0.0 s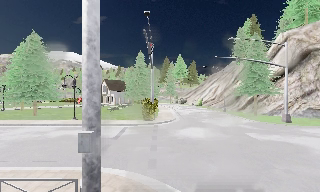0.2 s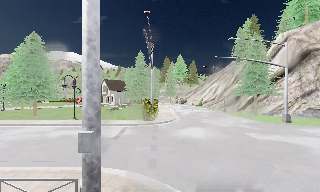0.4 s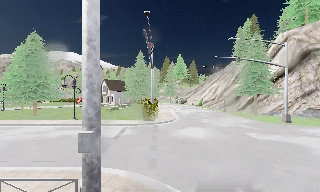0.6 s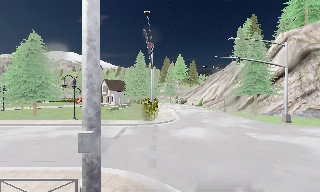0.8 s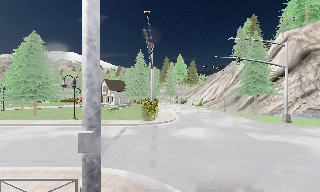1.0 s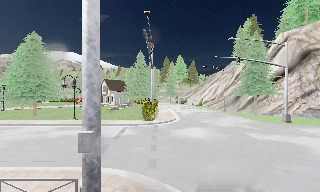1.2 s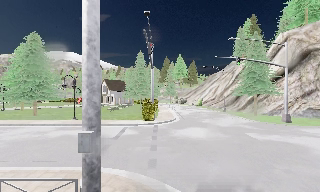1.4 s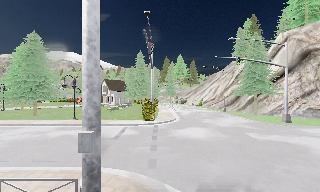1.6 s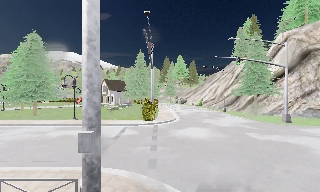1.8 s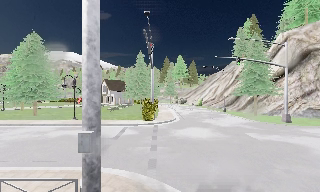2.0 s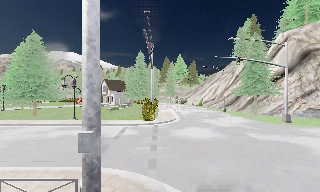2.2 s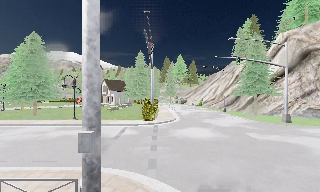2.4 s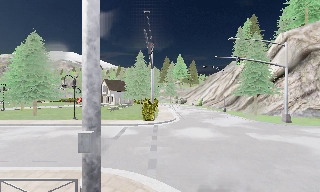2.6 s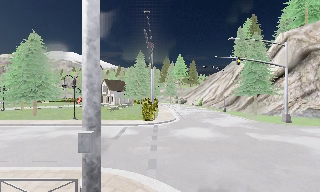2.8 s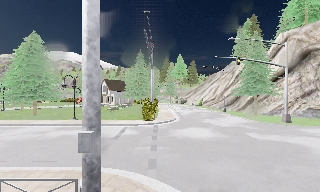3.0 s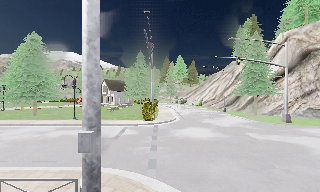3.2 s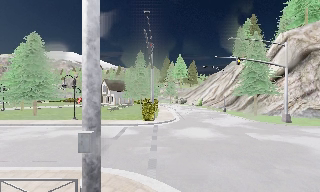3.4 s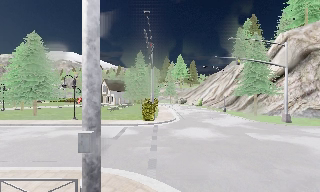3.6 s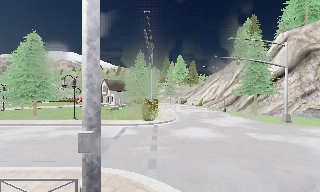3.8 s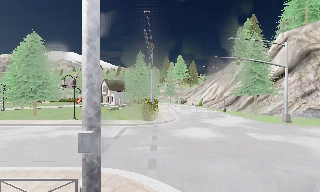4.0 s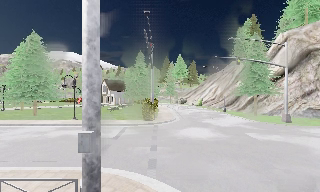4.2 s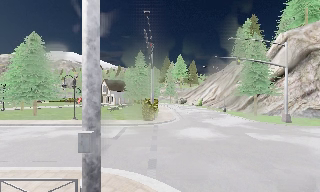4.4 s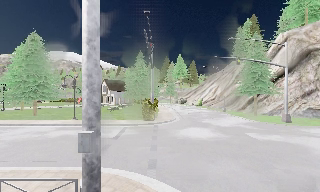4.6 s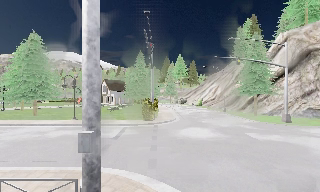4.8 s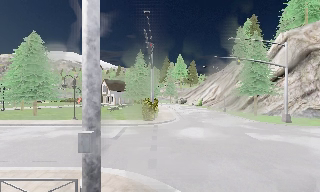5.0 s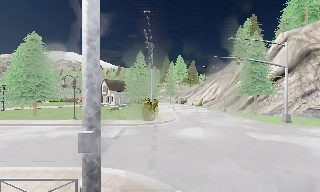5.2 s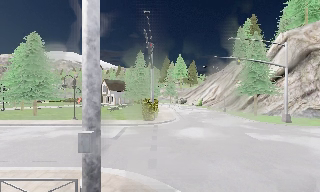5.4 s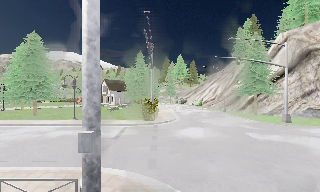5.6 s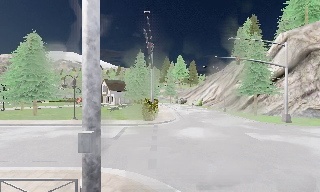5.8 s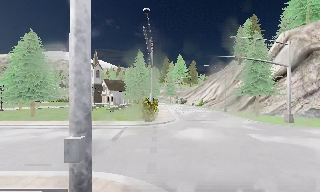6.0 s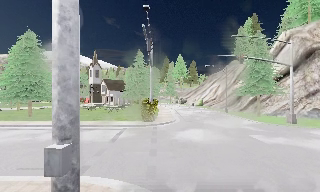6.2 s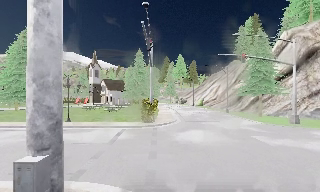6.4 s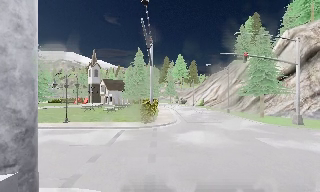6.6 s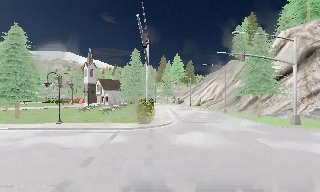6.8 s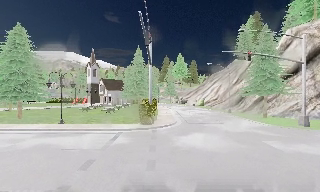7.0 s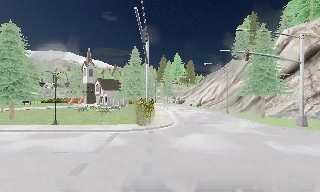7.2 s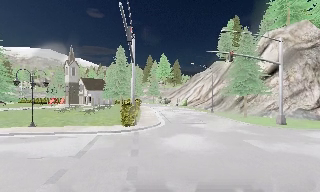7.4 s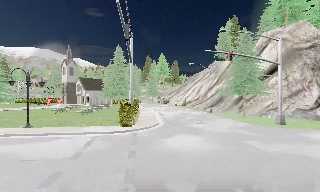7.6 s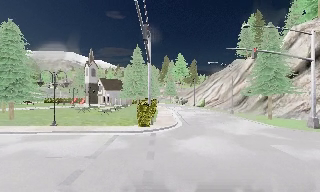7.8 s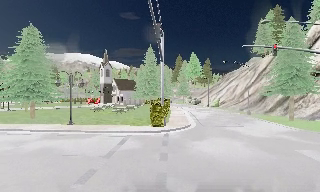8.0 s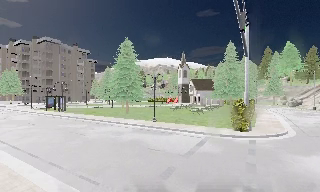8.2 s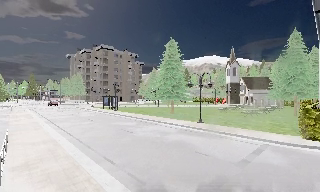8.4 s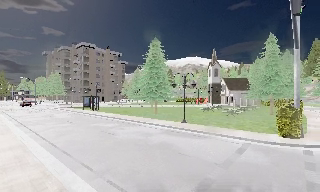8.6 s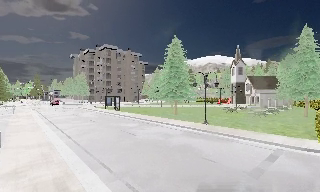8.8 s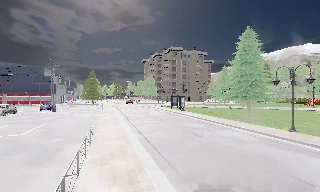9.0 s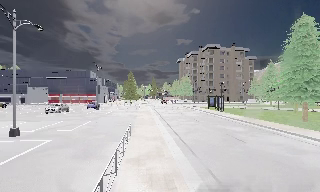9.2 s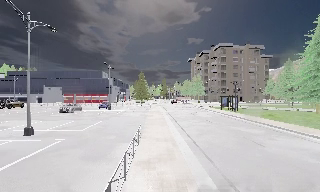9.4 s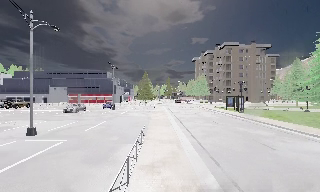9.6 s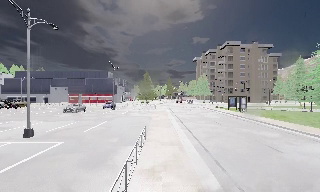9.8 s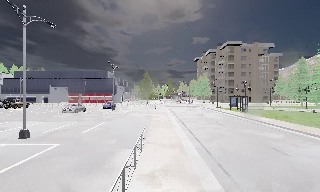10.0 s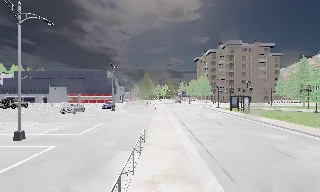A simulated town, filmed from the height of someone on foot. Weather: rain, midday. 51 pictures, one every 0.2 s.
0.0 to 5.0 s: The camera keeps its place and its aim.
5.0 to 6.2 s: The camera travels forward, about 1 m, so what stands in front looms larger. It gains speed.
6.2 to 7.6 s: The camera travels forward, about 2 m, so what stands in front looms larger.
7.6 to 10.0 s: The camera pans to its left, which is counterclockwise from overhead, by about 90 degrees. It travels forward, about 4 m.
The film runs forward here.
